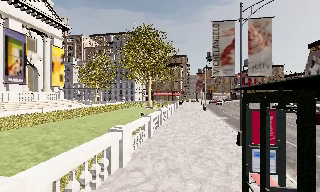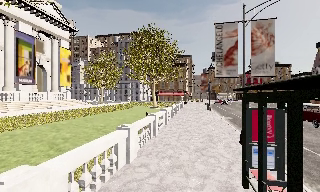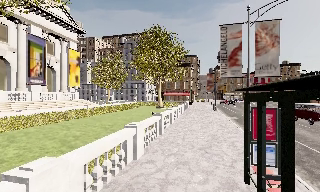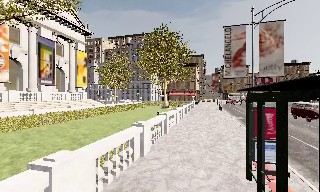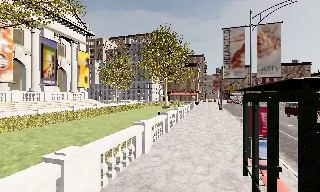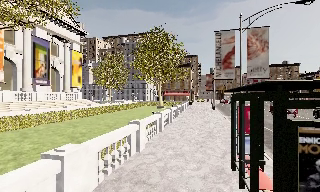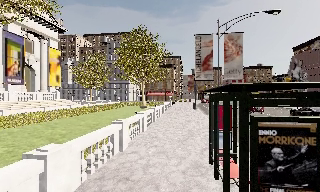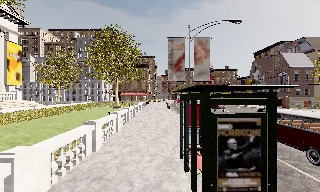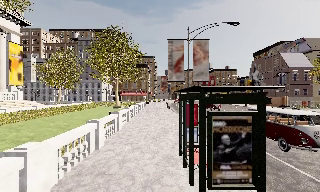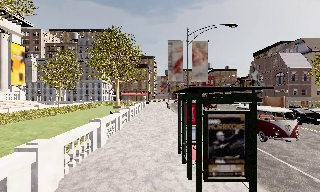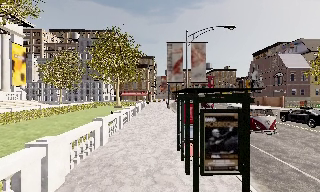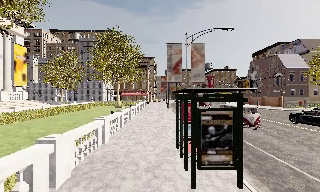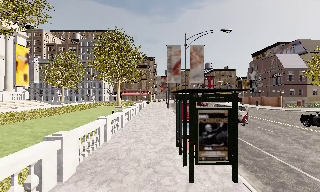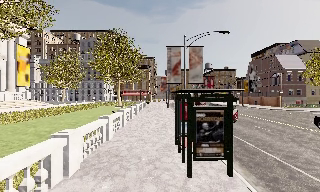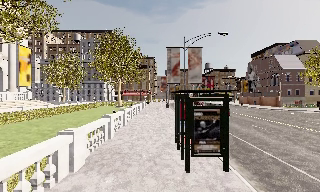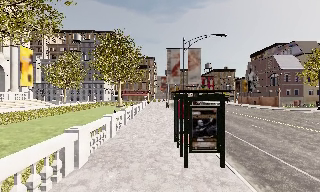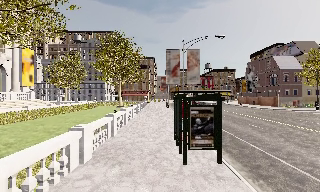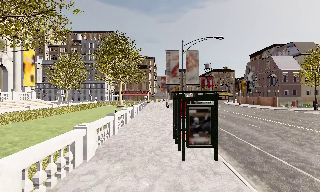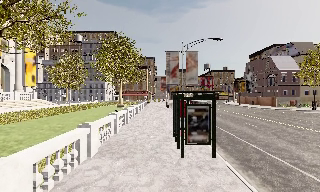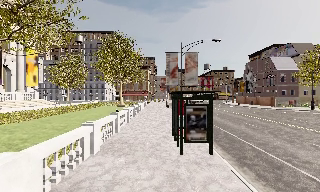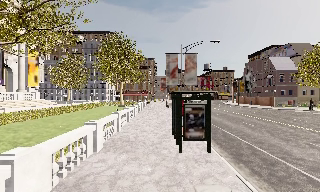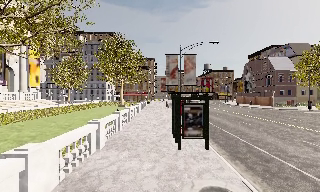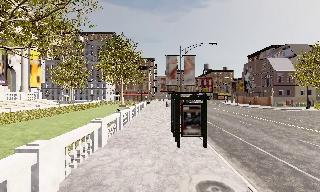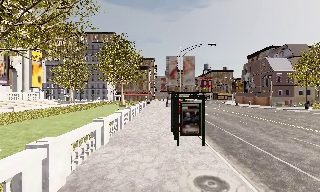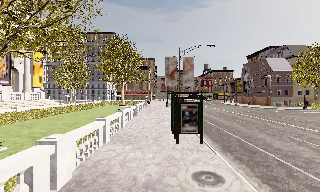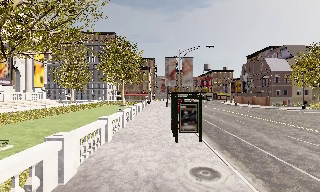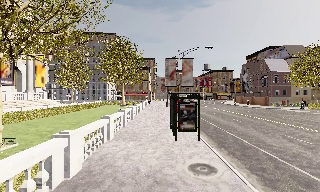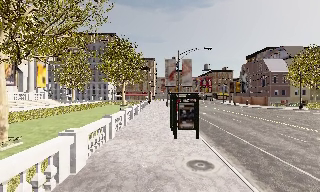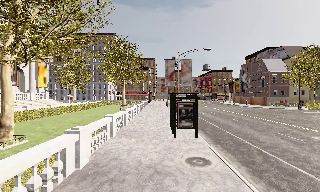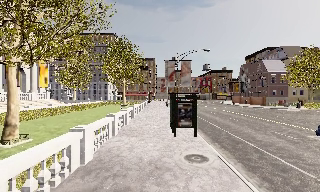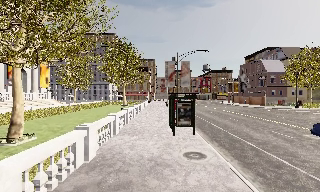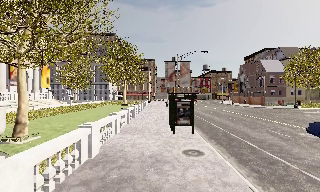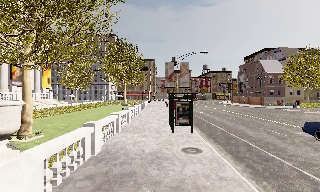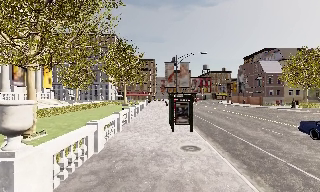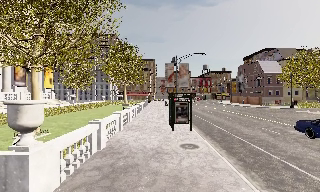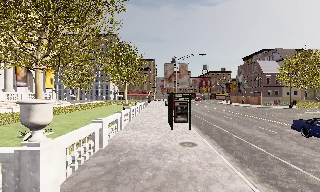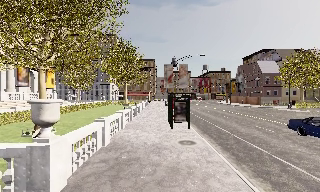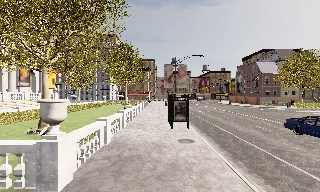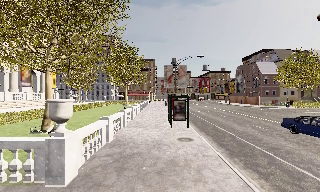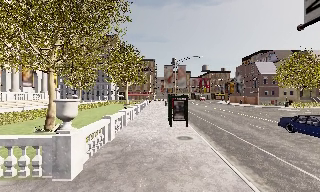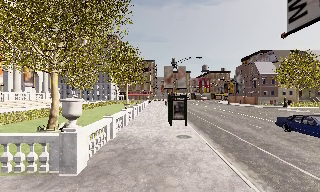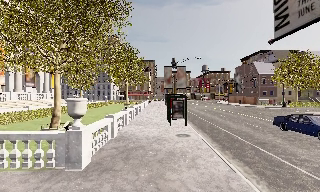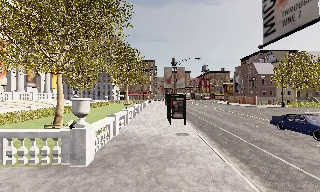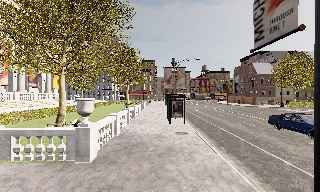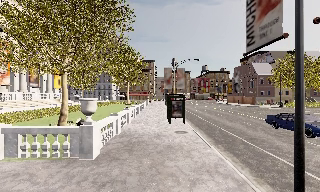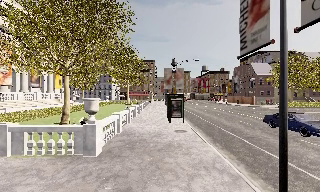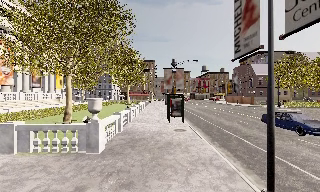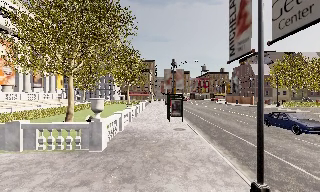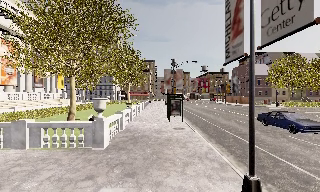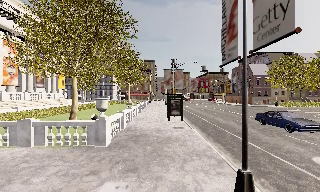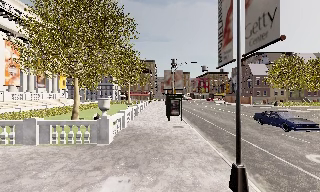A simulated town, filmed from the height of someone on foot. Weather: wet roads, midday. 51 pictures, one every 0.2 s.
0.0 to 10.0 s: The camera pans to its right, which is clockwise from overhead, by about 10 degrees. It travels backward, about 15 m, so what stands in front gets smaller.
The film runs backward here.
